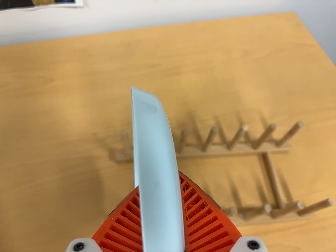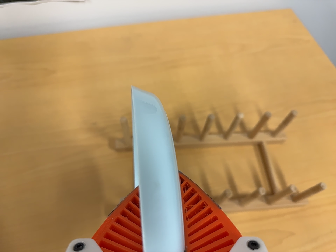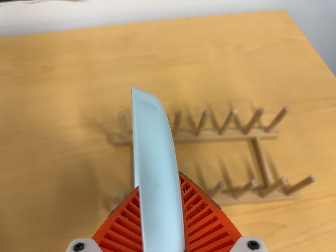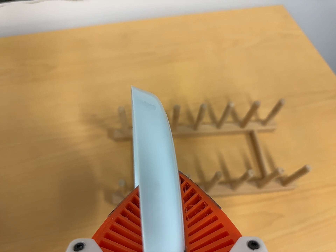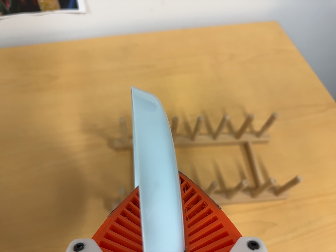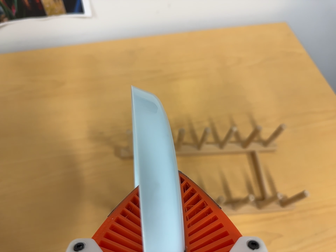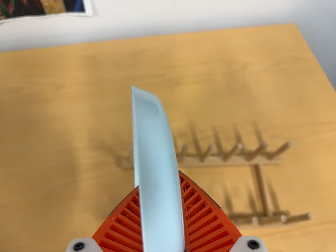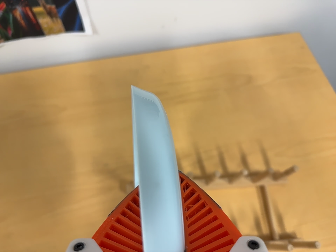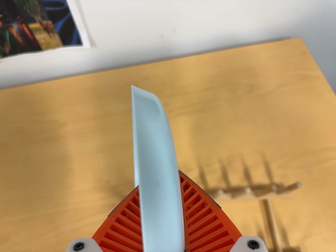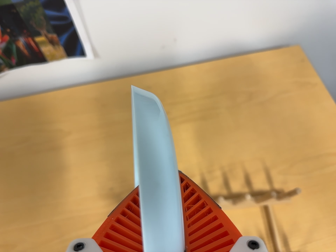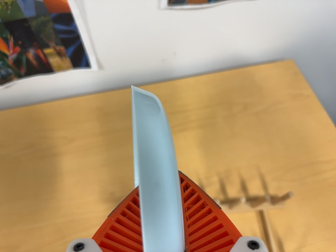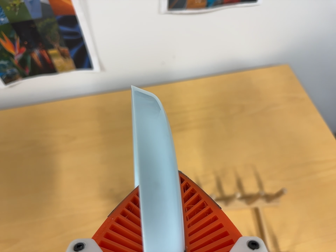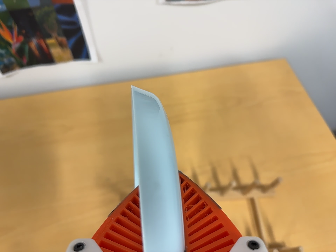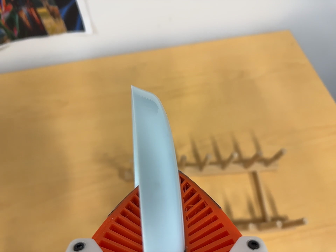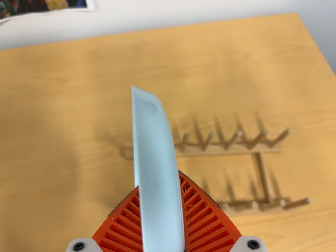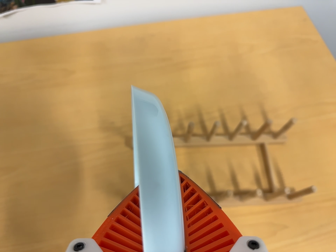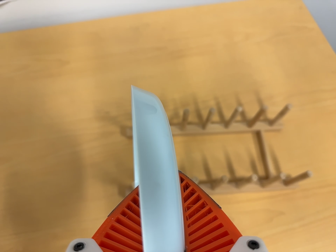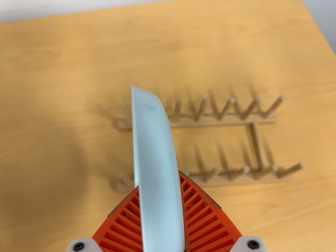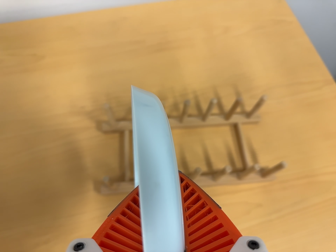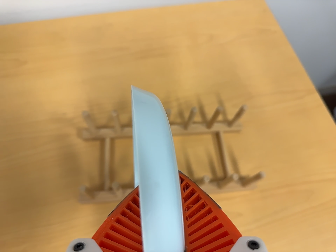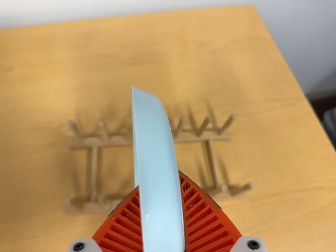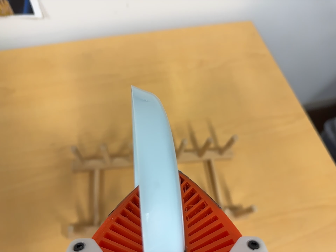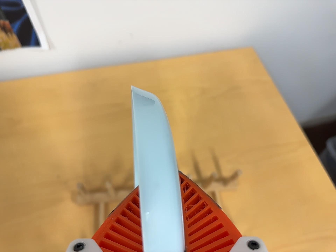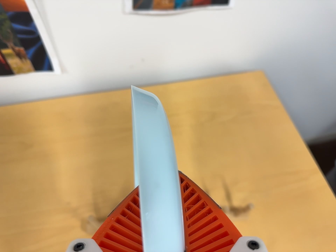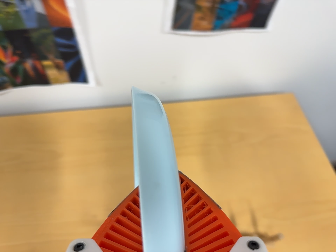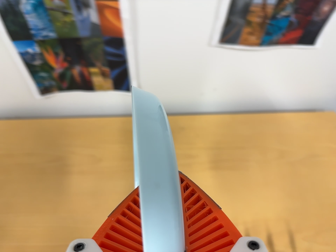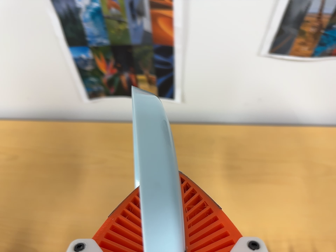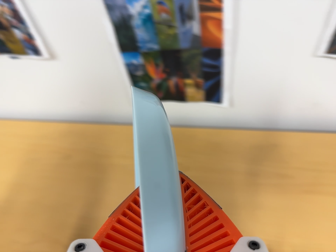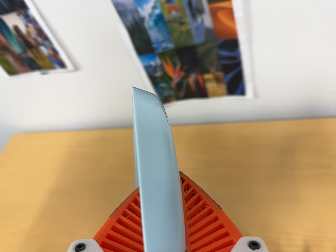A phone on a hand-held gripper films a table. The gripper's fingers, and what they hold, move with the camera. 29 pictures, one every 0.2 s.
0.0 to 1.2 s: The camera shifts only a little, or ends up much as it began.
1.2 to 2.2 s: The camera travels toward the top of its view and backward, about 7 cm, so close, fixed things drift downward.
2.2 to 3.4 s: The camera travels toward the bottom of its view, about 10 cm, so close, fixed things drift upward.
3.4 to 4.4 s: The camera travels toward the top of its view, about 9 cm, so close, fixed things drift downward.
4.4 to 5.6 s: The scene slides to the right, as the camera pans about 35 degrees to its left. It travels to its left and toward the top of its view, about 10 cm, so close, fixed things drift to the right. Its aim tips toward the top of its view by about 10 degrees, and the scene shifts downward. It rolls about its line of sight by about 10 degrees, and the scene rotates clockwise.
The film runs backward here.
